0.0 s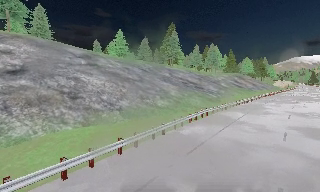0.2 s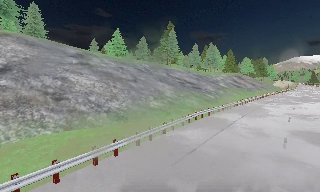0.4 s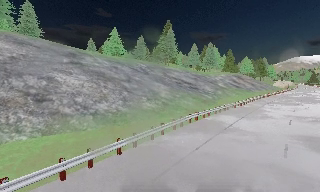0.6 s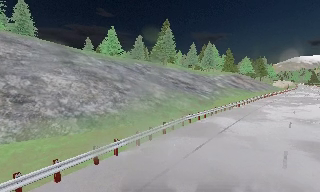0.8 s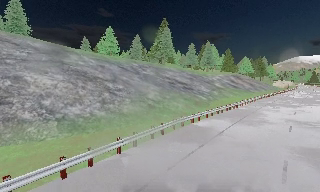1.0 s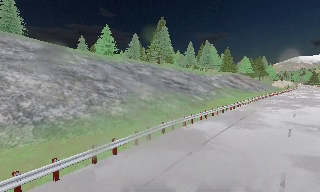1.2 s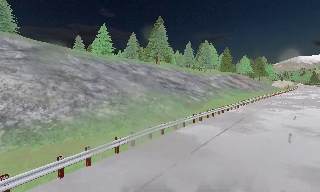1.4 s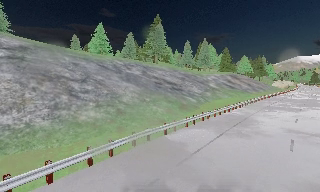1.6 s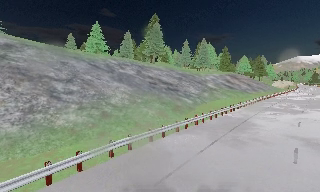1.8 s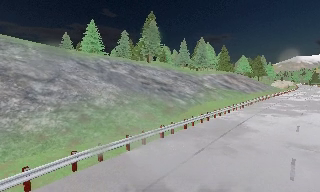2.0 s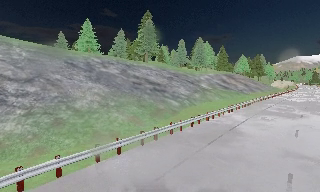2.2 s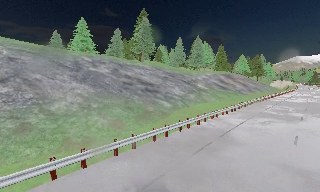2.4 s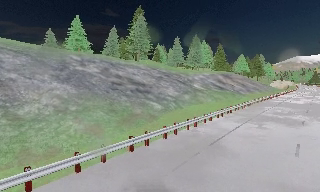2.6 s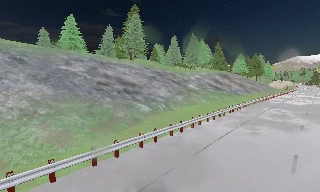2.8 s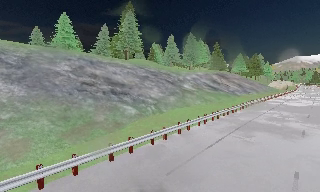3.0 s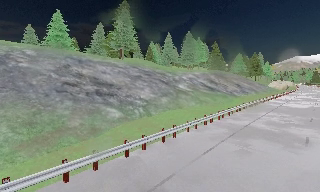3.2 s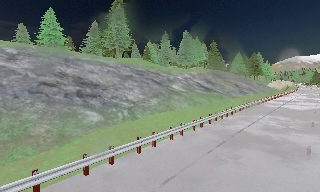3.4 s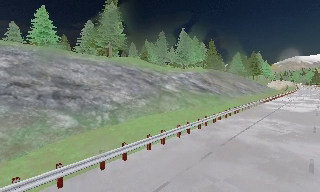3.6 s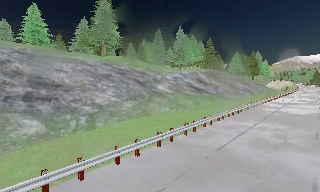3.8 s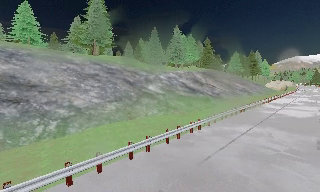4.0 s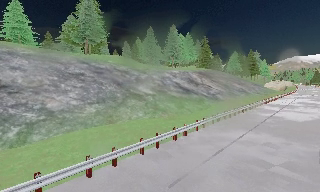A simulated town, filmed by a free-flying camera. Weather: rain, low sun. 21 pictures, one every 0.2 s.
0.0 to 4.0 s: The camera travels forward and to its right, about 30 m, so what stands in front looms larger.
The film runs forward here.
